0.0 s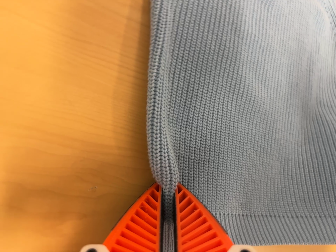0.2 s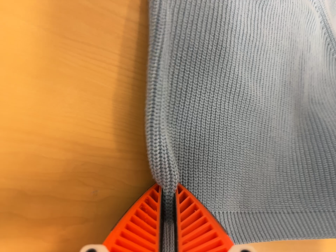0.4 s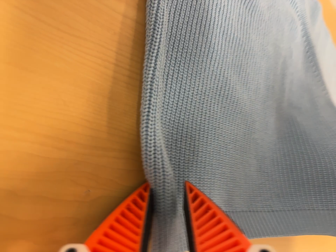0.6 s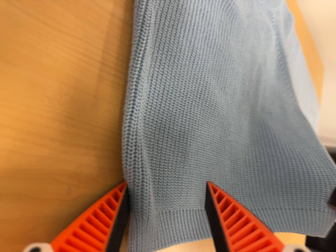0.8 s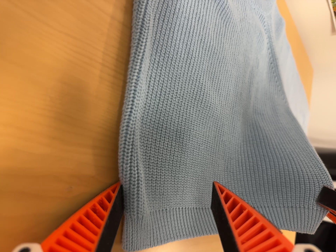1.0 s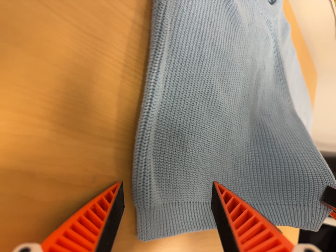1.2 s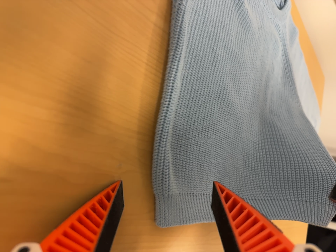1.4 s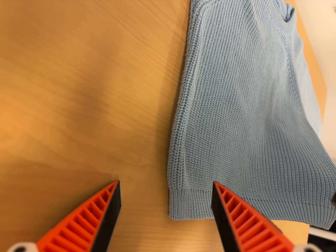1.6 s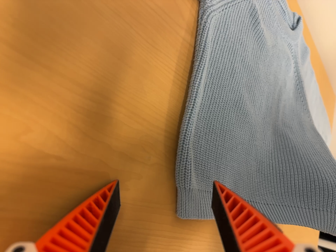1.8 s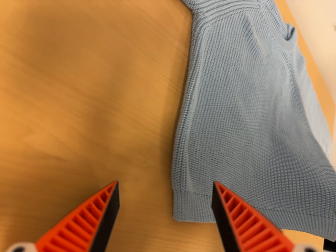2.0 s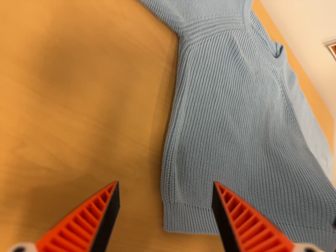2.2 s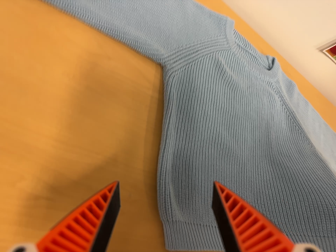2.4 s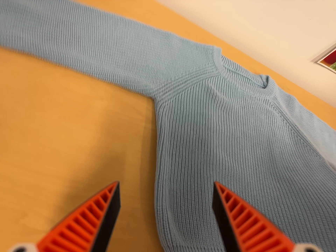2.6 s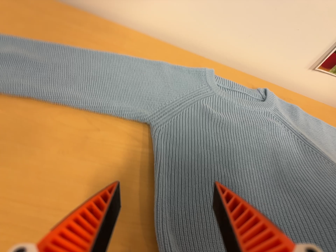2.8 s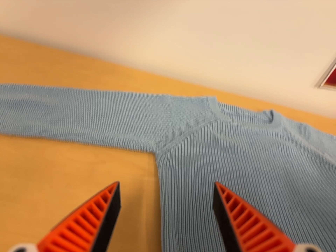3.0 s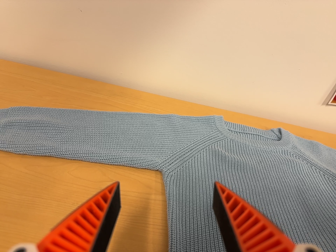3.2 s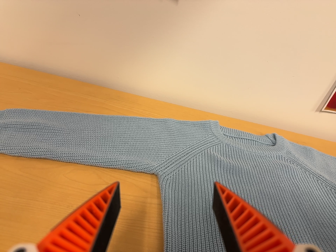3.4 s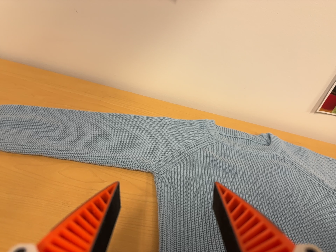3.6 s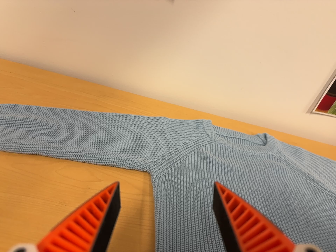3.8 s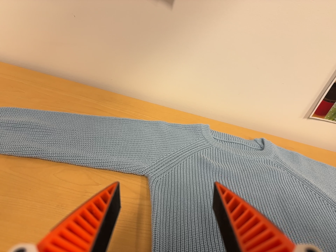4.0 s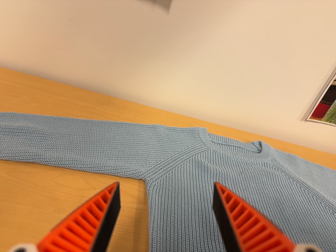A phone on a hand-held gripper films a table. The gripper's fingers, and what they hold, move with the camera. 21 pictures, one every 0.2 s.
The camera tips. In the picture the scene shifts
downward.
0.0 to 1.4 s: The camera pans to its right by about 15 degrees. It travels to its left and backward, about 10 cm.
1.4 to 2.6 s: The camera pans to its left by about 20 degrees. It travels to its right and backward, about 18 cm. Its aim tips toward the top of its view by about 30 degrees, and the scene shifts downward. It rolls about its line of sight by about 25 degrees, and the scene rotates counterclockwise.
2.6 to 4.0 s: The camera travels to its right, about 6 cm. Its aim tips toward the top of its view by about 15 degrees, and the scene shifts downward.
The film runs backward here.
